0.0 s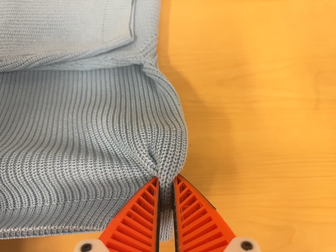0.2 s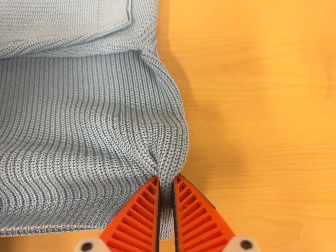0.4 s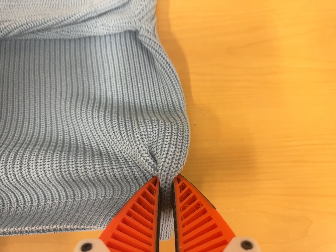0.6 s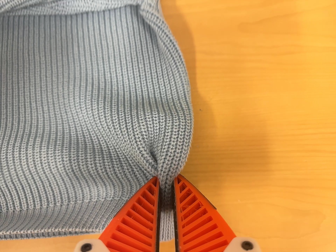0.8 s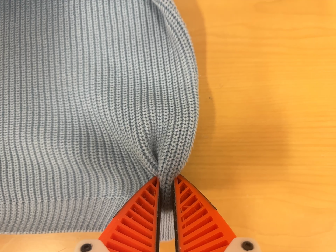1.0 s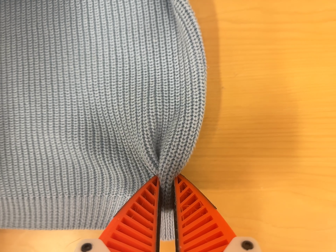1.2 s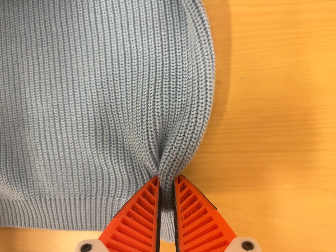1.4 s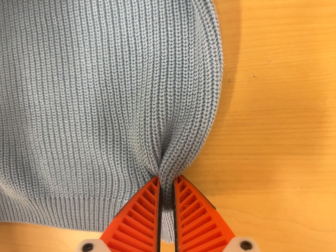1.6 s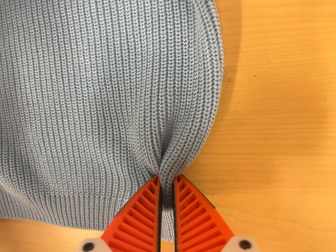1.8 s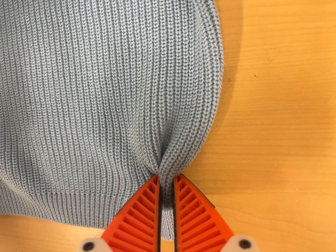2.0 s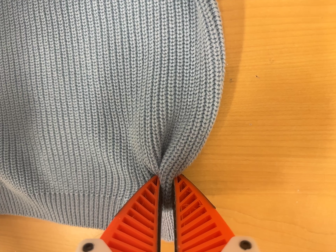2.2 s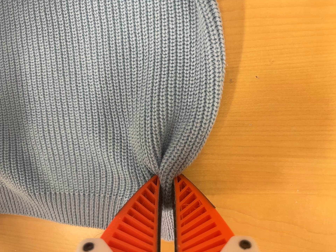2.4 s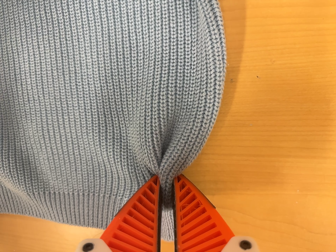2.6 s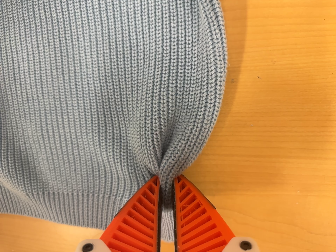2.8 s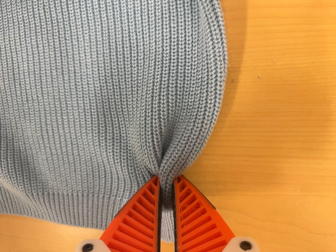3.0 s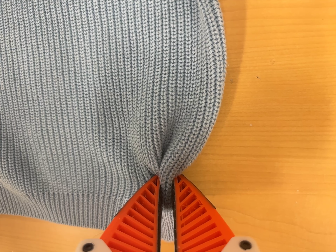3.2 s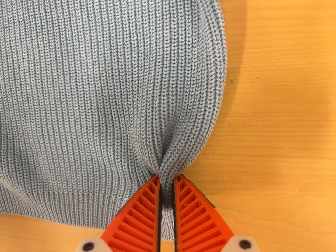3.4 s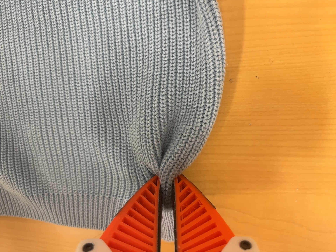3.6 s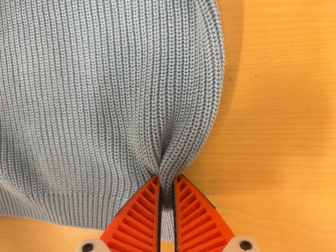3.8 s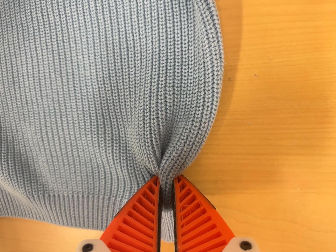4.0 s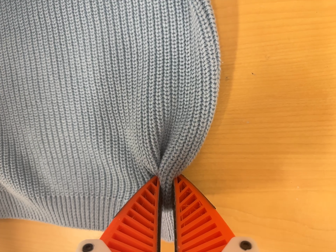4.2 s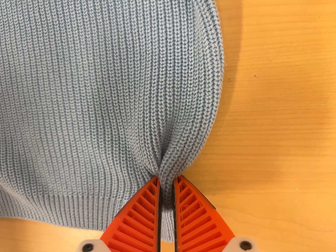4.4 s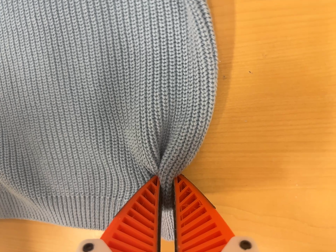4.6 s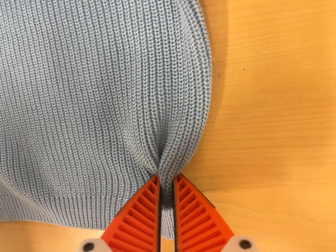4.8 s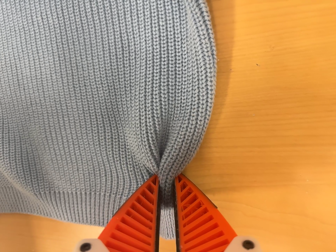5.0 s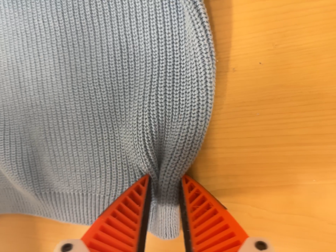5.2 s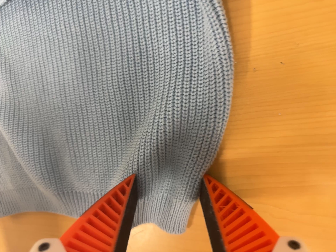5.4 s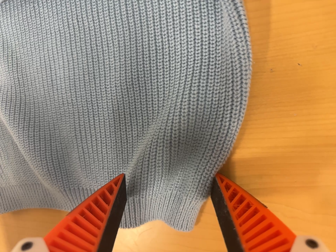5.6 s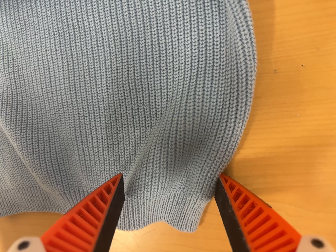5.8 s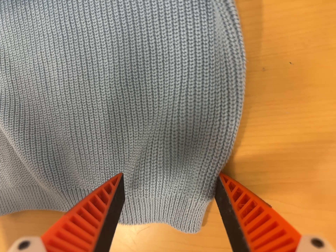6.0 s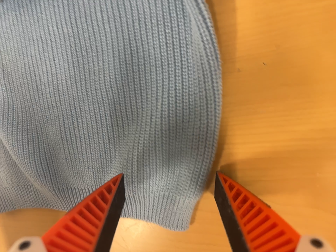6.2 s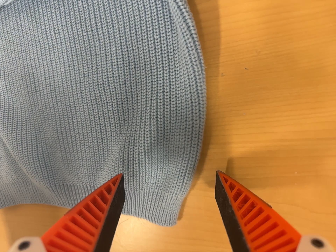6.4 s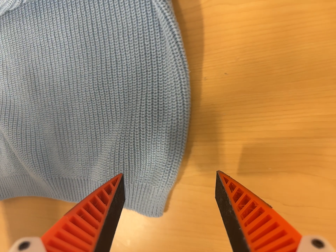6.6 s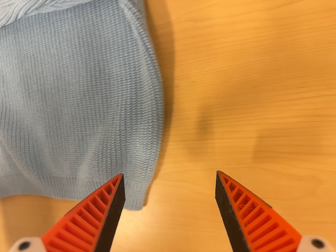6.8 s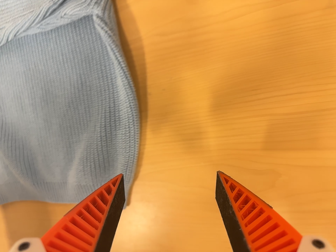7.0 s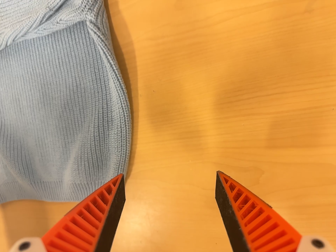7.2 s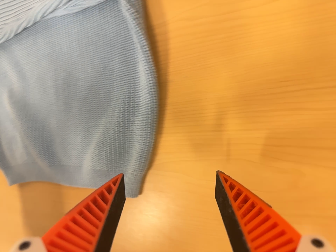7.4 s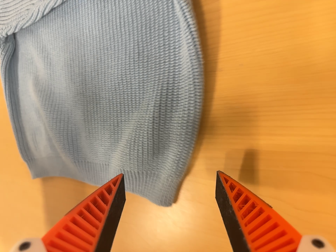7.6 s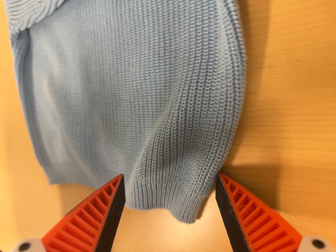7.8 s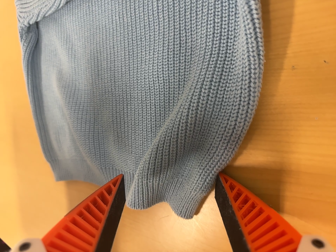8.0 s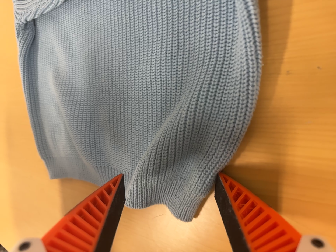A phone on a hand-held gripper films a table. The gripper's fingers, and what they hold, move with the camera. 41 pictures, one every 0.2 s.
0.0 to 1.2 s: The camera pans to its left by about 15 degrees. It travels forward, about 9 cm, so what stands in front looms larger. Its aim tips toward the bottom of its view by about 20 degrees, and the scene shifts upward.
1.2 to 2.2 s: The camera shifts only a little, or ends up much as it began.
2.2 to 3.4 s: The camera keeps its place and its aim.
3.4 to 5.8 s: The camera shifts only a little, or ends up much as it began.
5.8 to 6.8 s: The camera travels to its right and backward, about 14 cm, so close, fixed things drift to the left.
6.8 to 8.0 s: The scene slides to the right, as the camera pans about 15 degrees to its left. It travels forward, about 12 cm, so what stands in front looms larger. It rolls about its line of sight by about 10 degrees, and the scene rotates clockwise.
The film runs backward here.
